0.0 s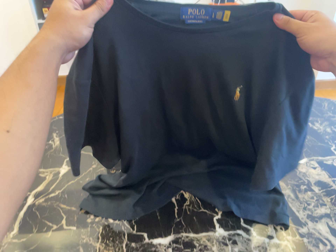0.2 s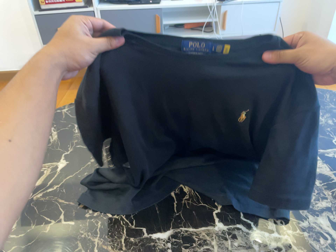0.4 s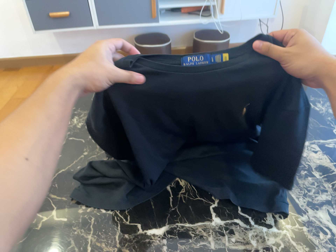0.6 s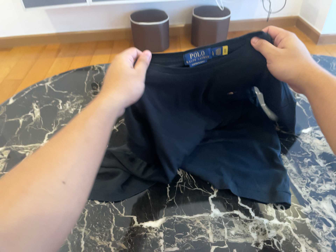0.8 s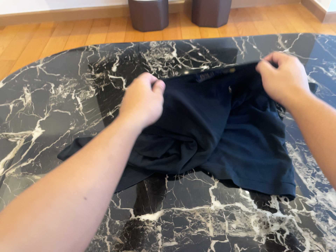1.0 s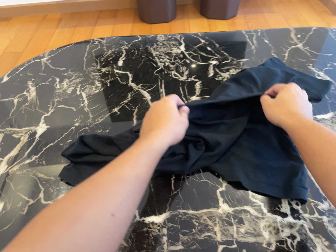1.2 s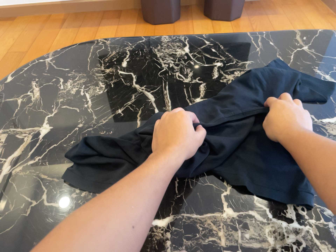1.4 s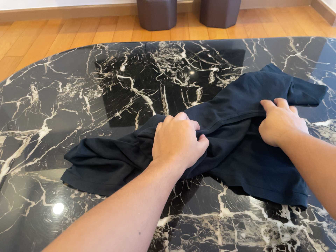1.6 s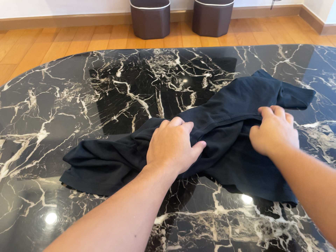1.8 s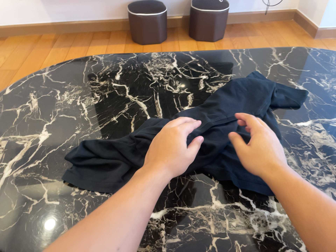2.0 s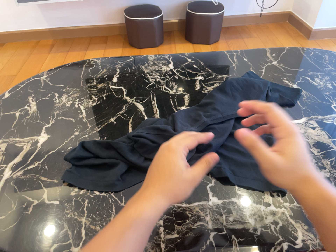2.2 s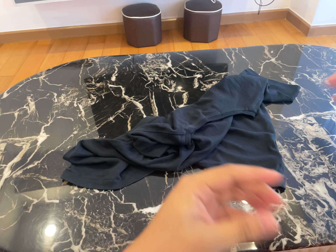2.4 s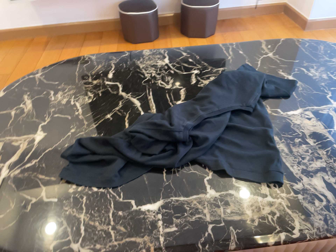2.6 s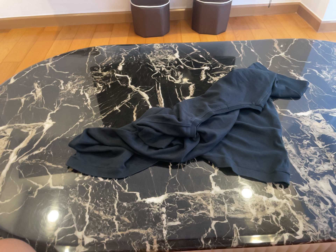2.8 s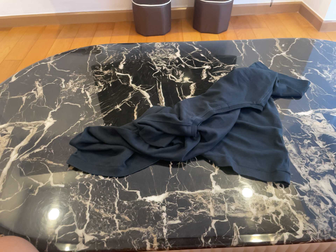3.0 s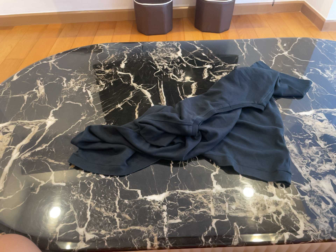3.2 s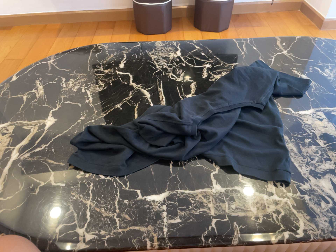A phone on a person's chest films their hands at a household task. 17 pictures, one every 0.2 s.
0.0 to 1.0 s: The camera travels forward and toward the top of its view, about 14 cm, so what stands in front looms larger. Its aim tips toward the bottom of its view by about 15 degrees, and the scene shifts upward.
1.0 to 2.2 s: The camera travels backward, about 7 cm, so what stands in front gets smaller.
2.2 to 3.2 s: The camera shifts only a little, or ends up much as it began.
The film runs backward here.
